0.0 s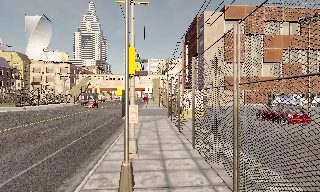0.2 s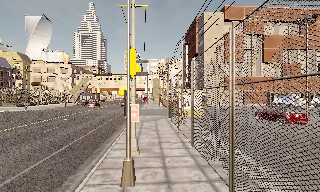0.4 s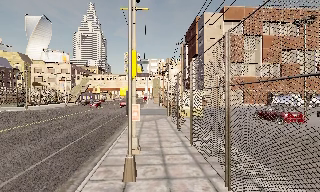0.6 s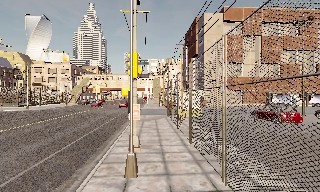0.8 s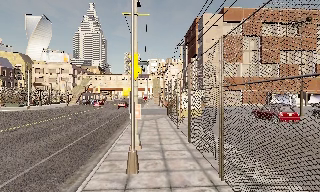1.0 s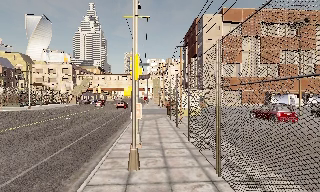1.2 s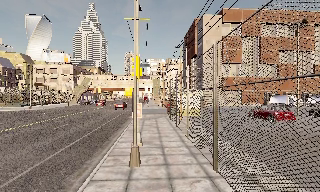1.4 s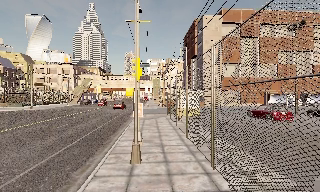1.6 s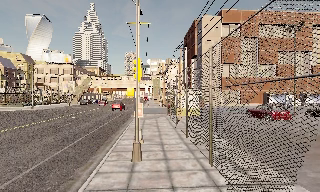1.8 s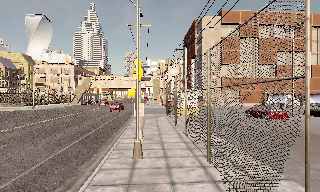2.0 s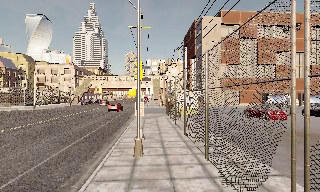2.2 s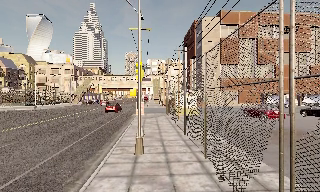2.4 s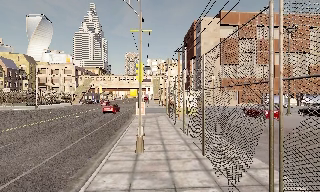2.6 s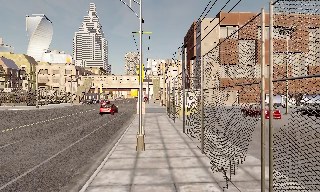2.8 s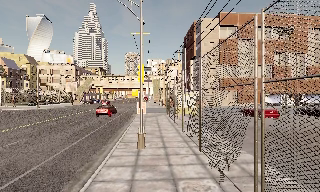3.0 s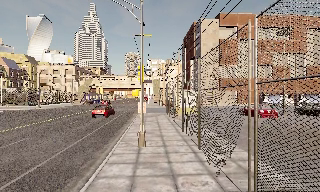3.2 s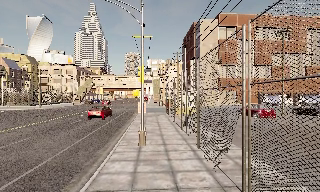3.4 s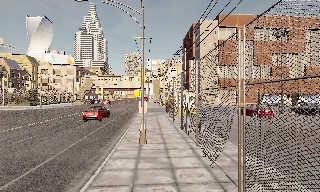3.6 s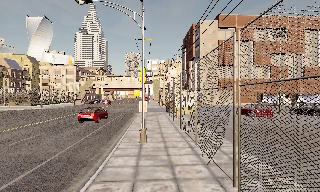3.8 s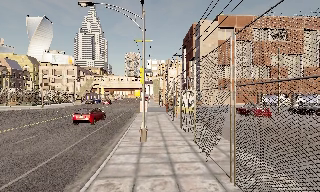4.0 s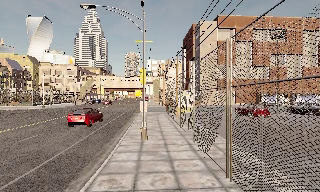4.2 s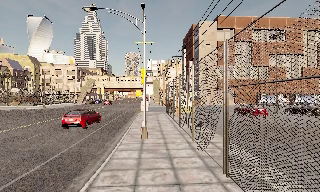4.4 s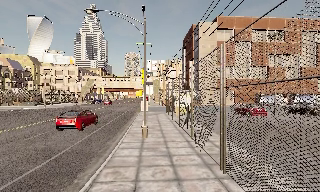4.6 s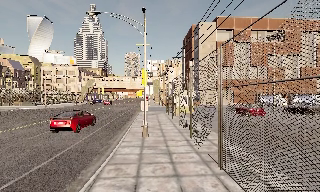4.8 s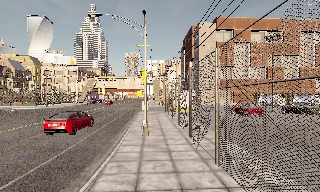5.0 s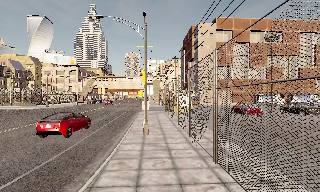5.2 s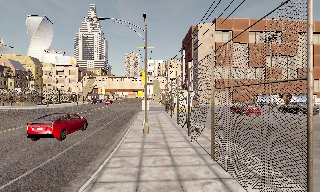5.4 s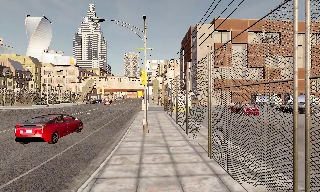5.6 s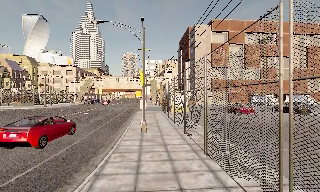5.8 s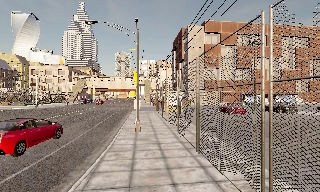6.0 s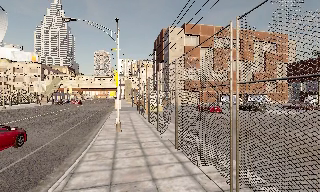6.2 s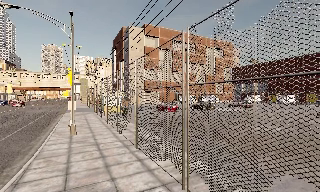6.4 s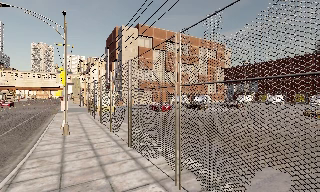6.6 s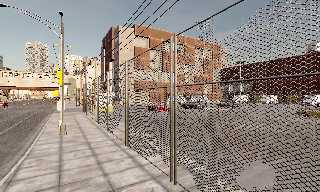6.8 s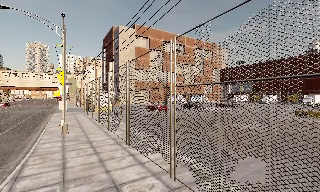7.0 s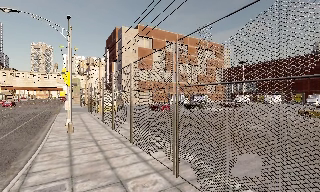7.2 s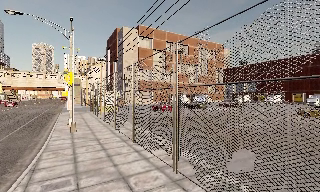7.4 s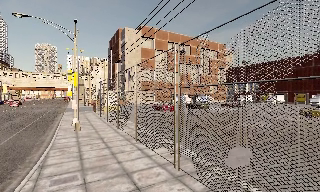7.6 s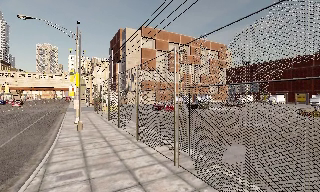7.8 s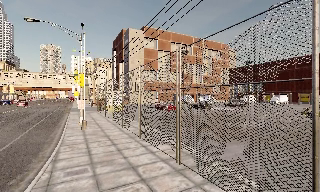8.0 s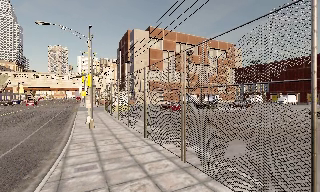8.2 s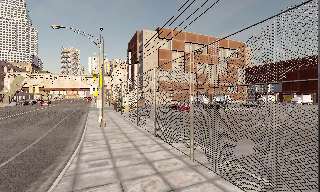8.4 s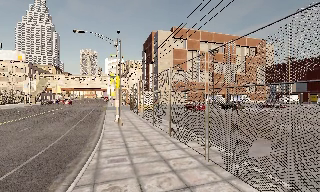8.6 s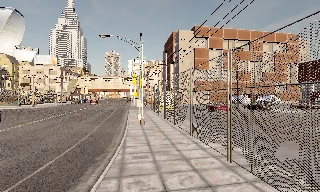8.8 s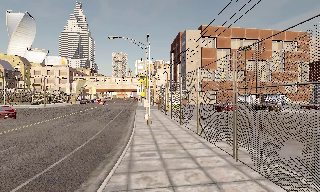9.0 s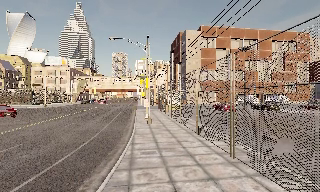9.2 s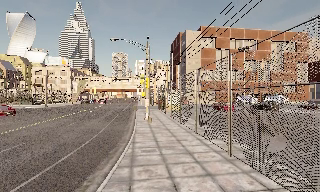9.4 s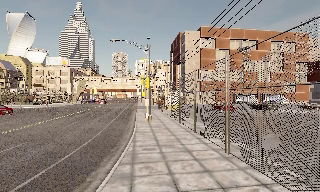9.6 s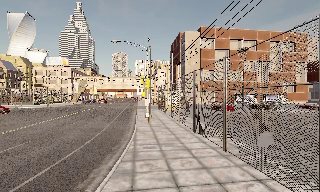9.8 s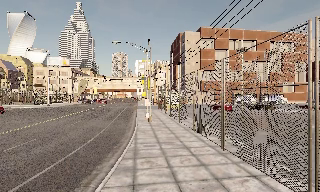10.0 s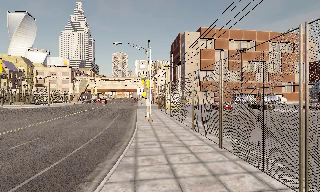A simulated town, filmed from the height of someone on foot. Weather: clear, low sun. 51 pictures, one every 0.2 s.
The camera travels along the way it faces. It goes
backward.
0.0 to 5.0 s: The camera travels backward, about 6 m, so what stands in front gets smaller.
5.0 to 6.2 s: The camera pans to its right, which is clockwise from overhead, by about 25 degrees. It travels backward, about 1.5 m, so what stands in front gets smaller.
6.2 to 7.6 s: The camera travels backward, about 1.5 m, so what stands in front gets smaller.
7.6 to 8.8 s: The camera swings to its left by about 20 degrees, and the scene slides to the right. It travels backward, about 1 m, so what stands in front gets smaller.
8.8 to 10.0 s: The camera travels backward, about 1.5 m, so what stands in front gets smaller.
The film runs backward here.
